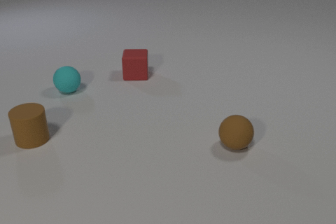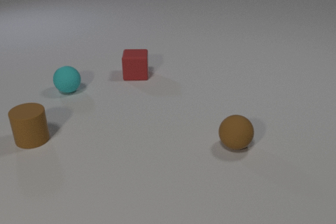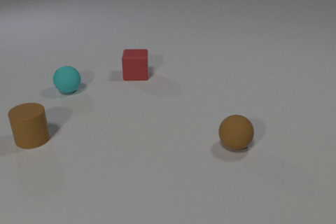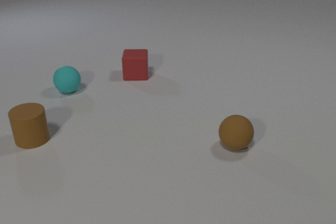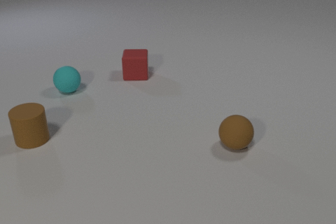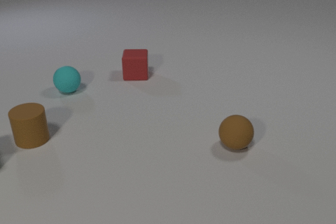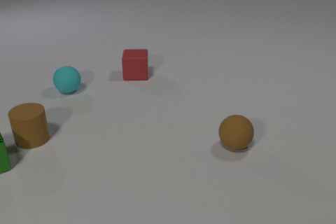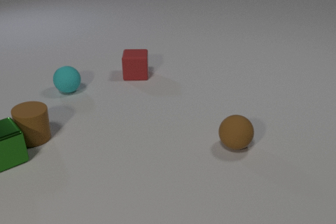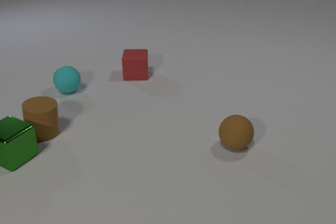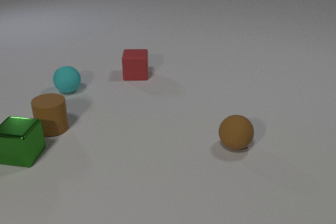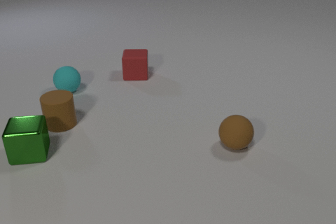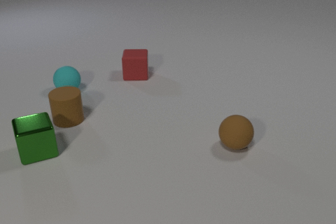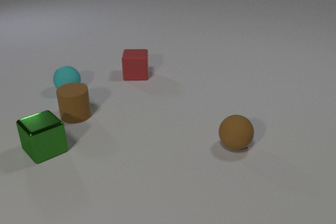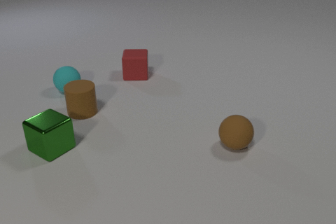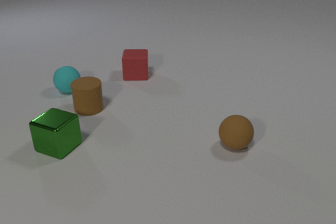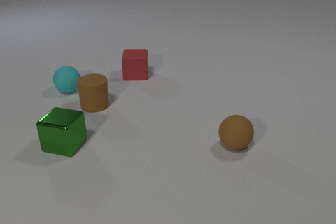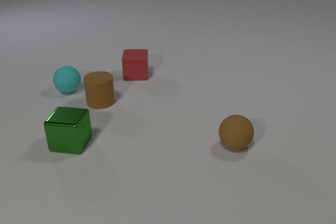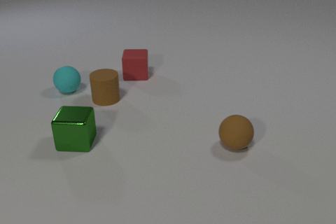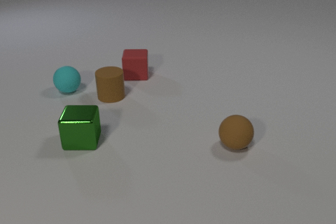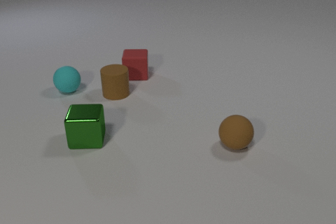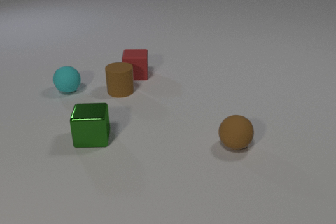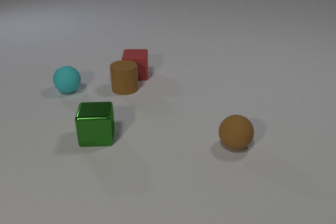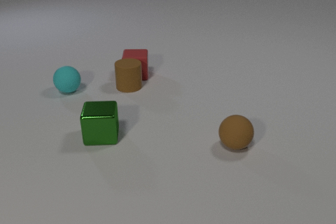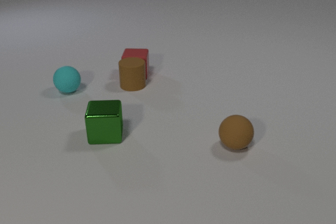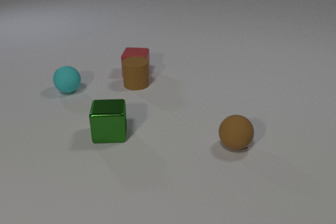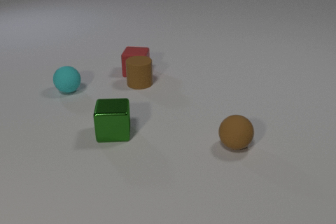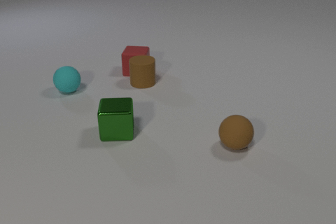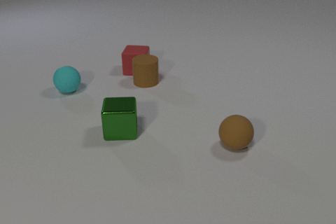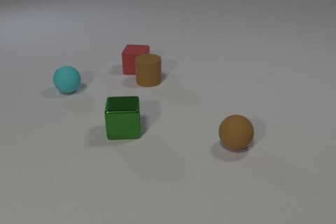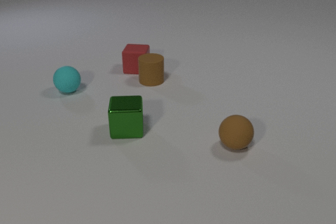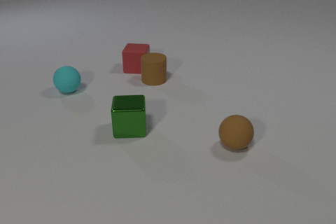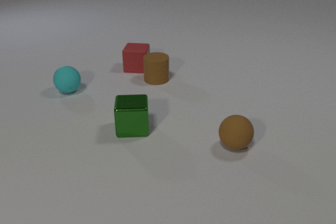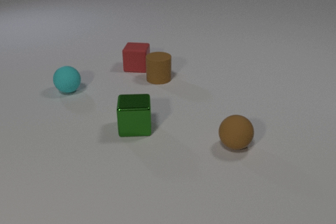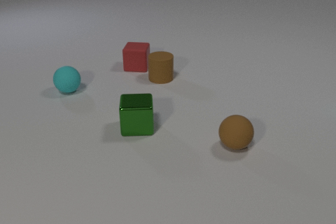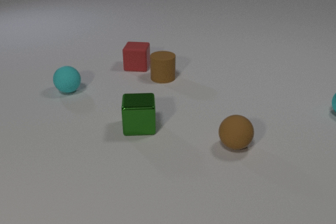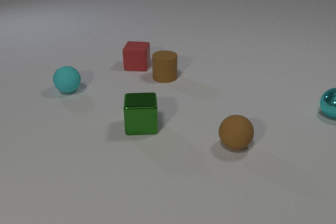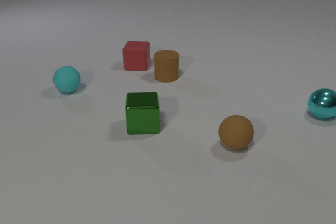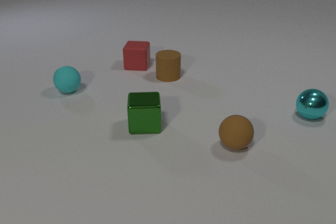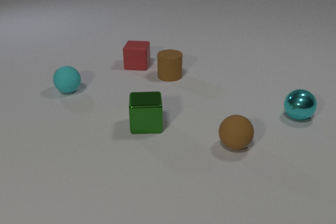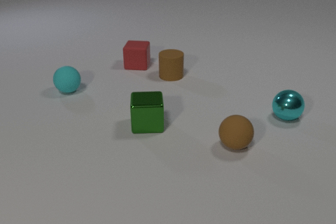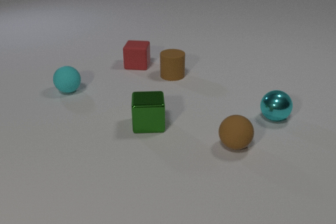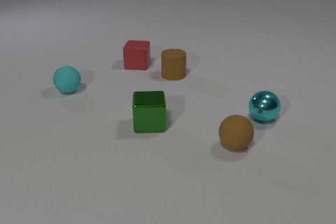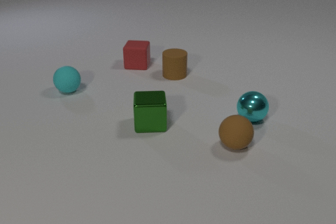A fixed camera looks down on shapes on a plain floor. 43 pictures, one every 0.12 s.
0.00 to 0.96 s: The green metal cube comes in at the left edge, slides to the right, spins so that its near face slides to the right, counterclockwise seen from above. The brown rubber cylinder slides to the right and away from the camera. The green metal cube and the brown rubber cylinder collide.
0.96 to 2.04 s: The green metal cube slides to the right, spins counterclockwise seen from above by about 120 degrees, its near face sliding to the right. The brown rubber cylinder slides to the right and away from the camera.
2.04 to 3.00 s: The green metal cube slides to the right. The brown rubber cylinder slides to the right and away from the camera. The red rubber cube slides away from the camera. The brown rubber cylinder and the red rubber cube collide.
3.00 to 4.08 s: The green metal cube slides to the right. The brown rubber cylinder slides to the right and away from the camera. The cyan metal sphere comes in at the right edge. The red rubber cube slides away from the camera.
4.08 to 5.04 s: The green metal cube slides to the right. The brown rubber cylinder slides to the right and away from the camera. The cyan metal sphere rolls to the left and toward the camera.
What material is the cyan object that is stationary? rubber.
What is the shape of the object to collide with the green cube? cylinder.
What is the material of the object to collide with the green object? rubber.
